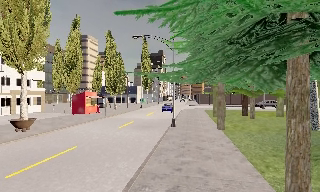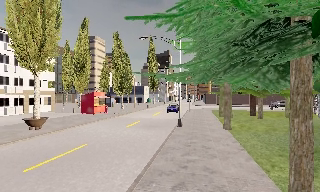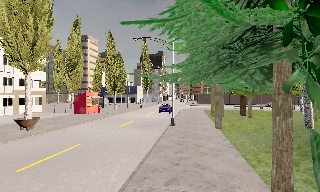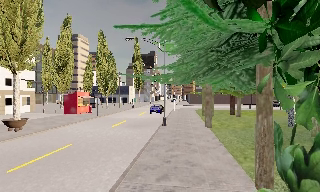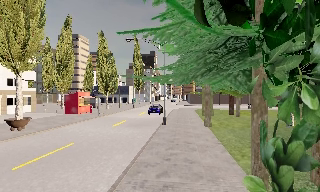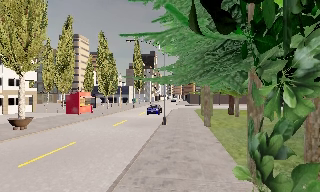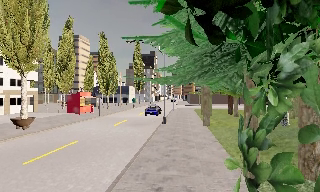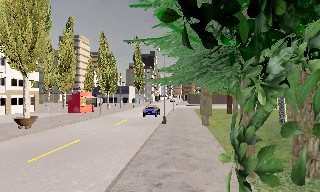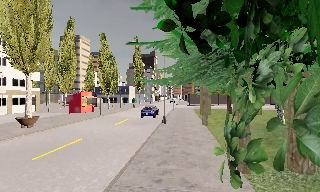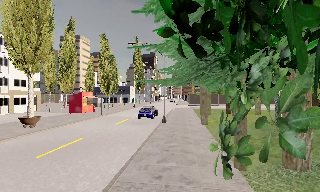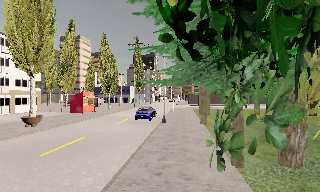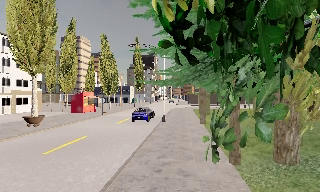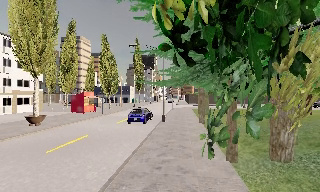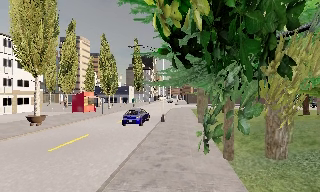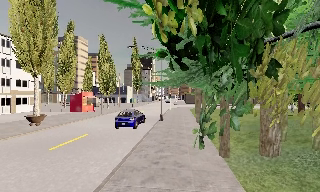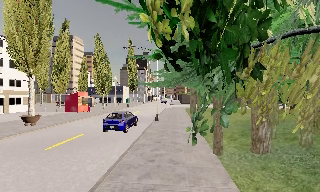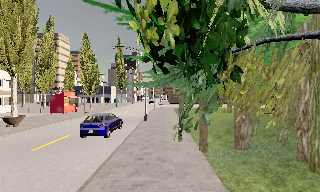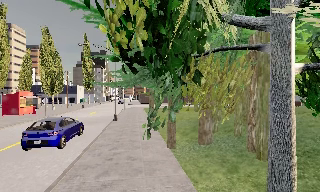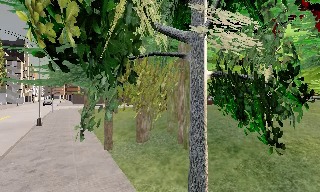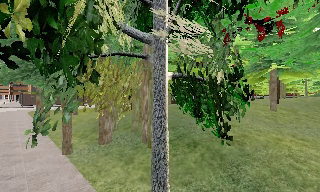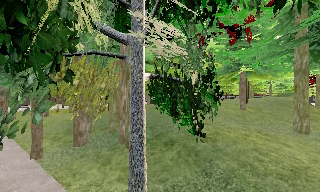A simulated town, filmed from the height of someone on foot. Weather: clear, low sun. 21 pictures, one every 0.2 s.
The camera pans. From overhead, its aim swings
clockwise.
The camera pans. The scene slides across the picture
to the left.
0.0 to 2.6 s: The camera travels backward, about 3 m, so what stands in front gets smaller.
2.6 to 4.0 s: The camera pans to its right, which is clockwise from overhead, by about 60 degrees. It travels backward, about 1.5 m.
The film runs backward here.
